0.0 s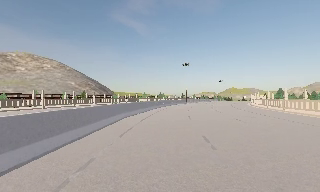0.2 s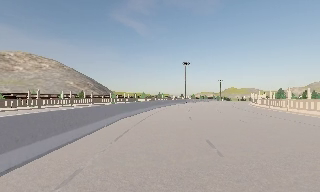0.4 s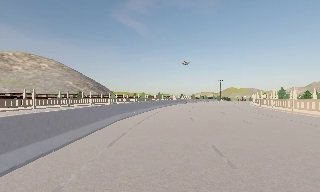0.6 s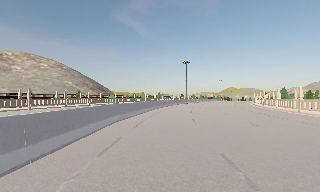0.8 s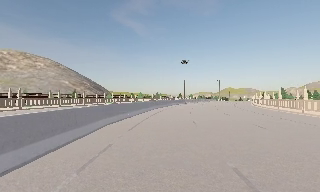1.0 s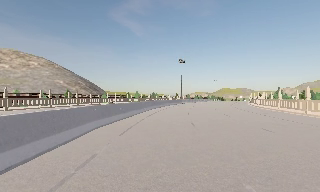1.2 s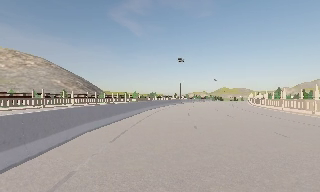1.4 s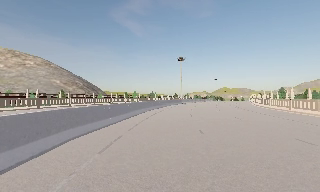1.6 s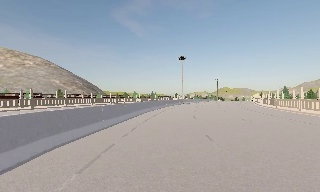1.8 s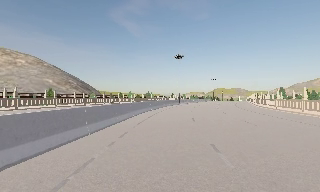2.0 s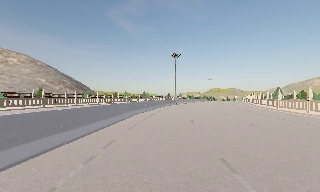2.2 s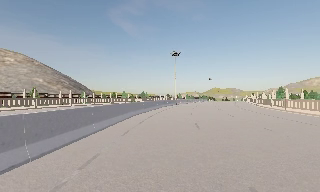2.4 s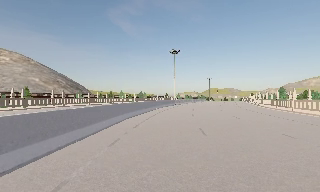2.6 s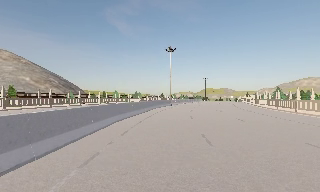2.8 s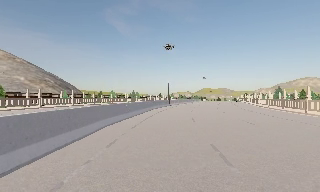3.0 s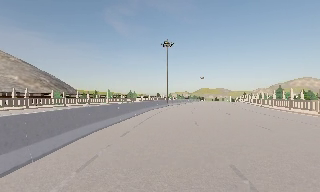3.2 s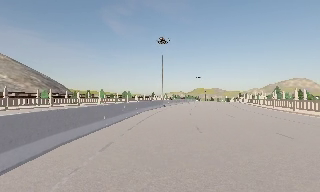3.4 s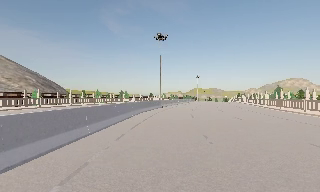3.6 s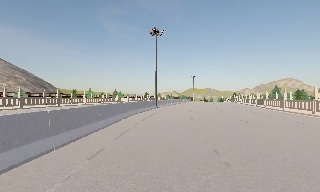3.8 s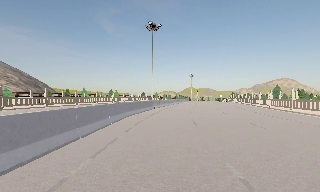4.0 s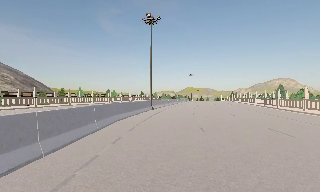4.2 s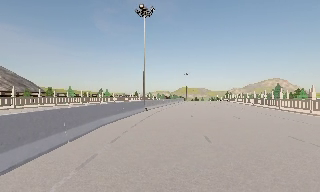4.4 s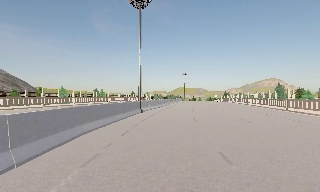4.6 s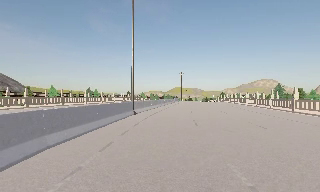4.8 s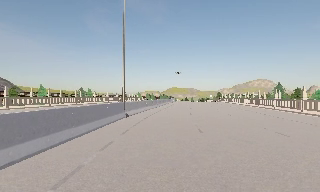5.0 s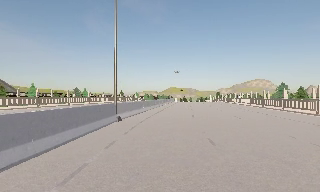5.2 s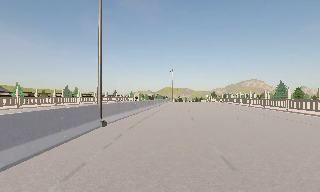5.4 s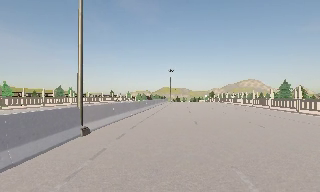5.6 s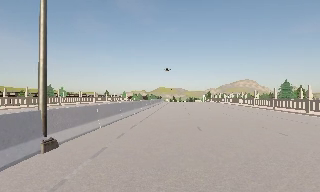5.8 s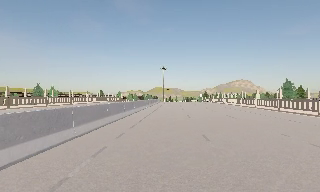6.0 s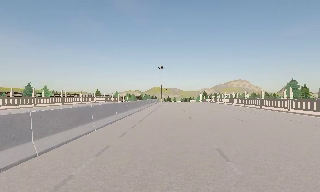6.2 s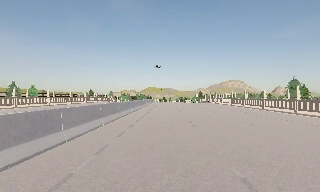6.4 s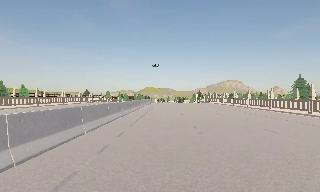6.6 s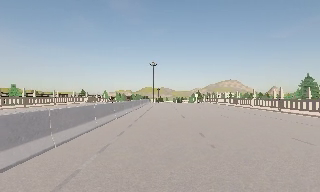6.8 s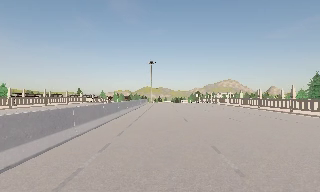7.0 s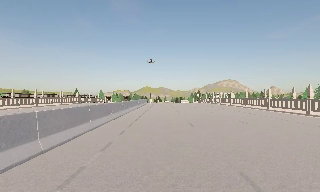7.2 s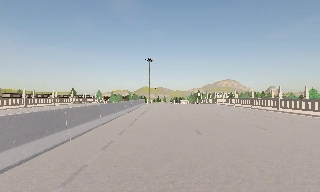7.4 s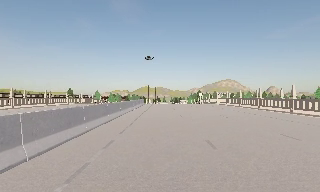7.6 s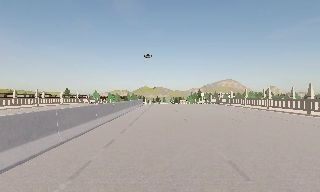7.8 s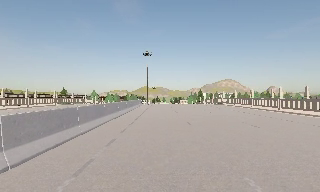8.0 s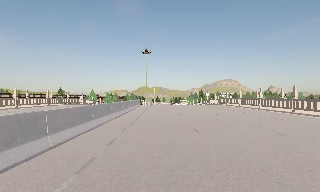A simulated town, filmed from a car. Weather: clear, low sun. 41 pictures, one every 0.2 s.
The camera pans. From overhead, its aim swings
clockwise.
The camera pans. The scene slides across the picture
to the left.
0.0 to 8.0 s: The scene slides to the left, as the camera pans about 30 degrees to its right. It travels forward, about 65 m. It gains speed.
The film runs forward here.
